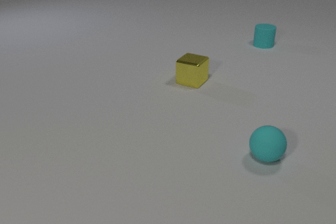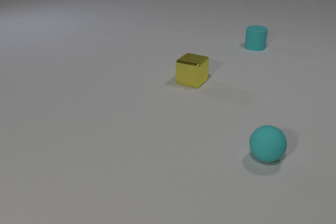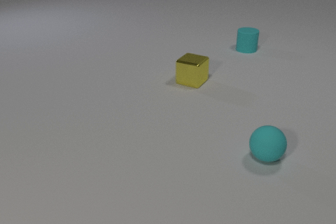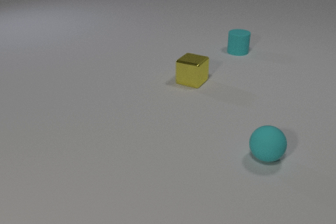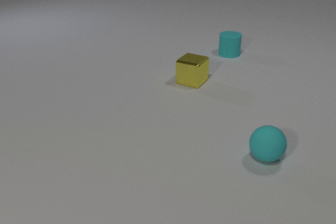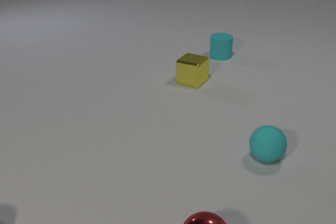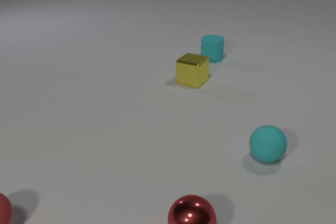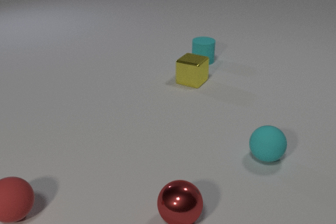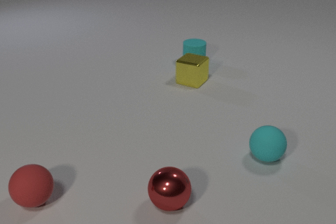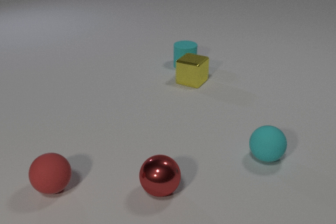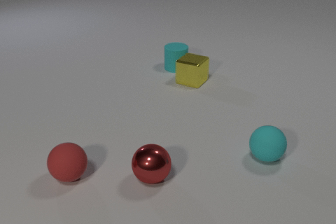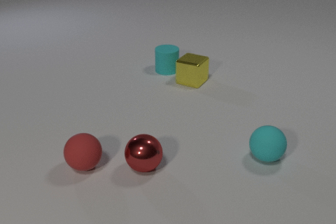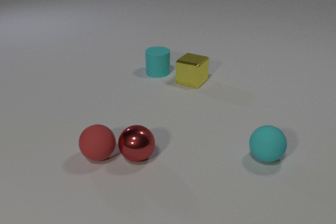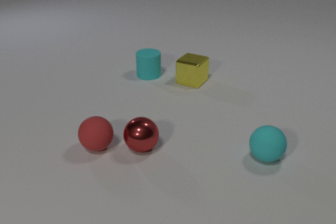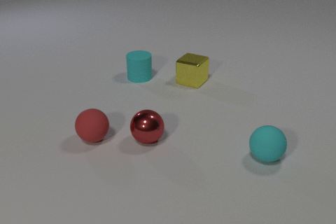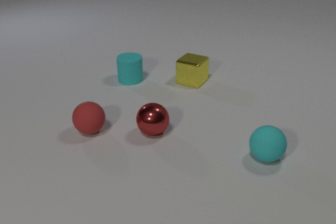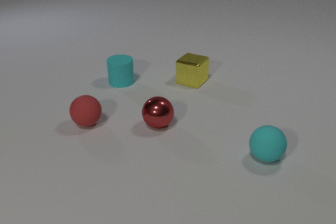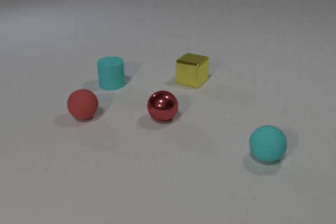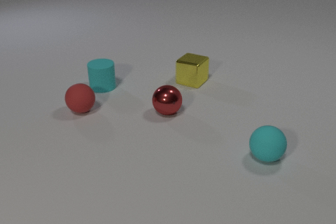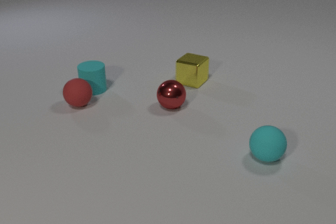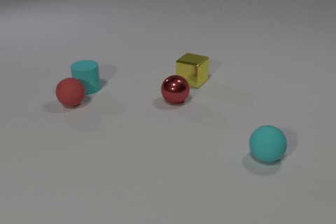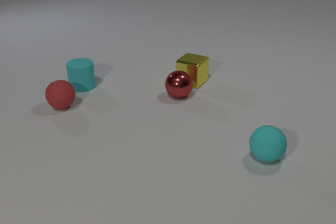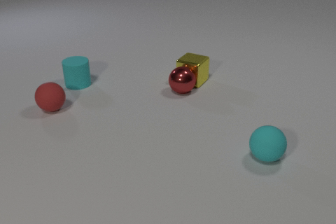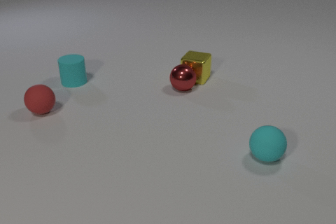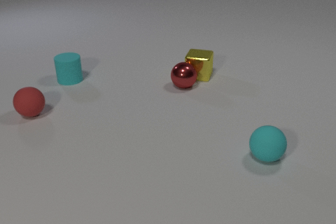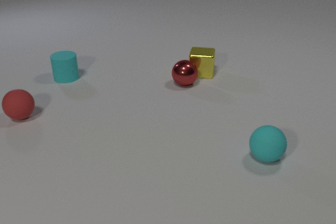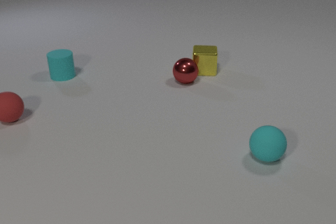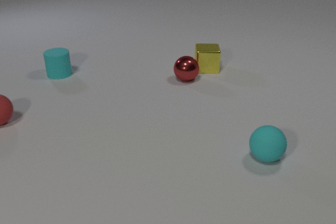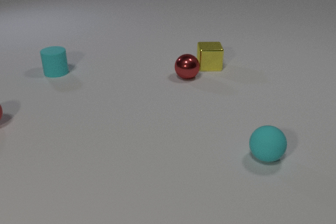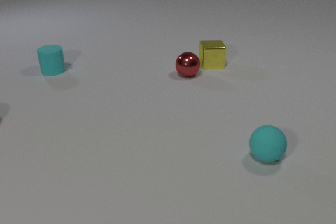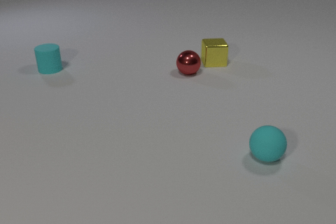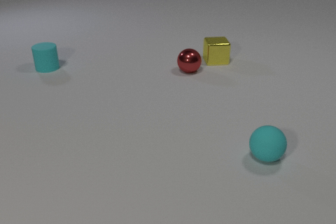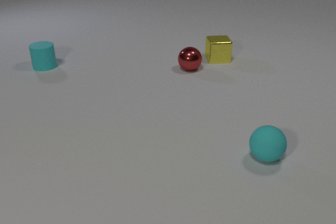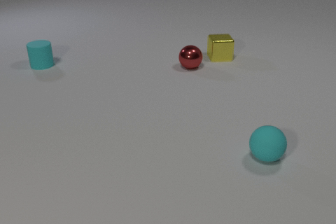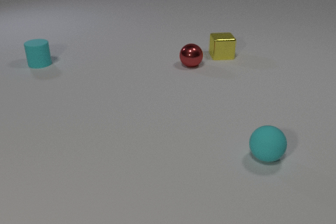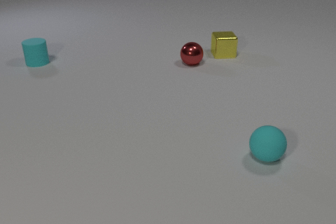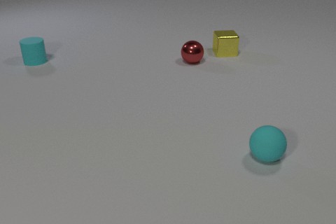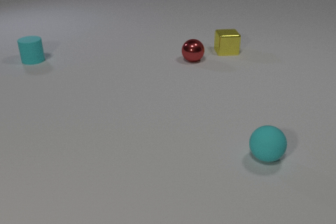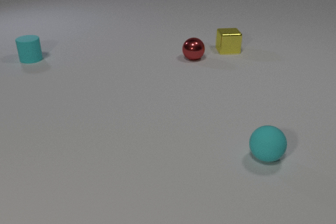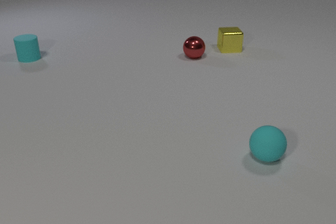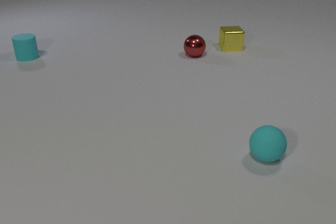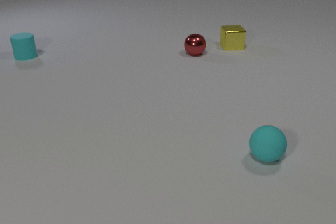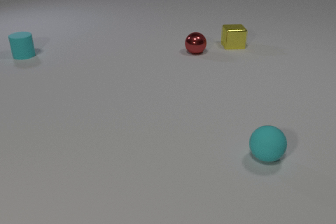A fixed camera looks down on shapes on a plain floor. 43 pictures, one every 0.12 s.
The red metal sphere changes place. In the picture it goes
away from the camera.
The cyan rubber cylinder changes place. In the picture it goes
to the left.
0.00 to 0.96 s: The red rubber sphere comes in at the left edge, rolls to the right and away from the camera. The red metal sphere comes in at the bottom edge, rolls away from the camera and to the left. The cyan rubber cylinder slides to the left and toward the camera.
0.96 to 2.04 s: The red rubber sphere rolls away from the camera. The red metal sphere rolls away from the camera. The cyan rubber cylinder slides to the left and toward the camera. The red rubber sphere and the red metal sphere collide.
2.04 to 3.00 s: The red rubber sphere rolls to the left. The red metal sphere rolls away from the camera. The cyan rubber cylinder slides to the left and away from the camera. The yellow metal cube slides away from the camera and to the right. The red rubber sphere and the cyan rubber cylinder collide. The red metal sphere and the yellow metal cube collide.
3.00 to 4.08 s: The red rubber sphere rolls to the left, leaves at the left edge. The red metal sphere rolls away from the camera. The cyan rubber cylinder slides away from the camera and to the left. The yellow metal cube slides away from the camera and to the right.
4.08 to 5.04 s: The red metal sphere rolls away from the camera. The cyan rubber cylinder slides away from the camera and to the left. The yellow metal cube slides away from the camera.
What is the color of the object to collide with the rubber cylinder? red.
Are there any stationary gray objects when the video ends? no.
What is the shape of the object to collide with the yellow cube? sphere.
